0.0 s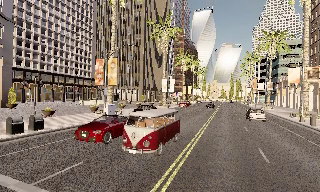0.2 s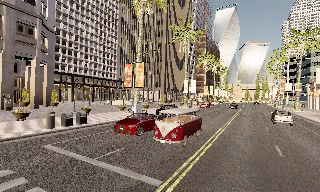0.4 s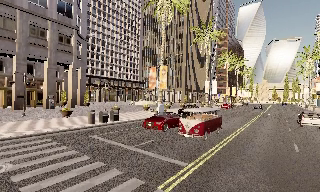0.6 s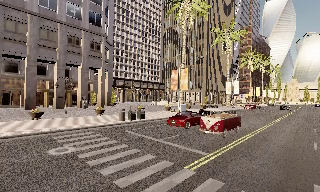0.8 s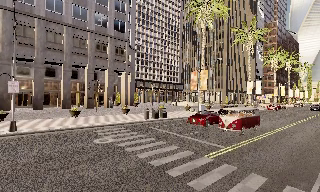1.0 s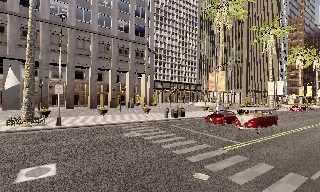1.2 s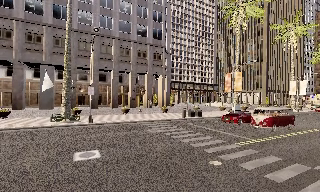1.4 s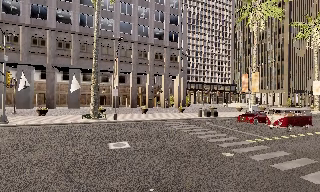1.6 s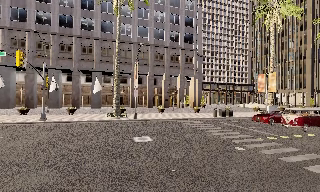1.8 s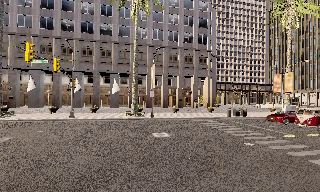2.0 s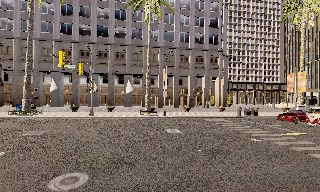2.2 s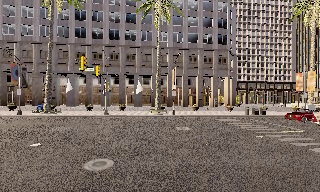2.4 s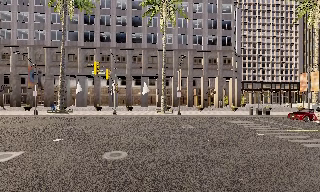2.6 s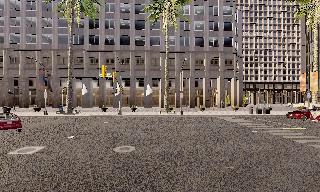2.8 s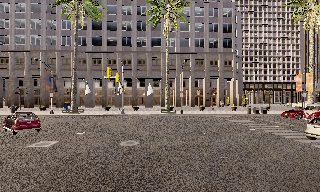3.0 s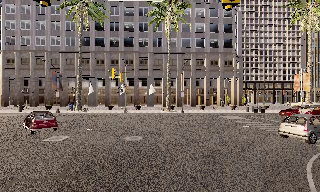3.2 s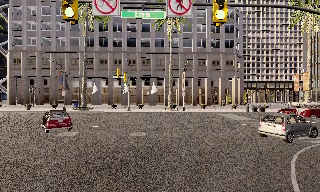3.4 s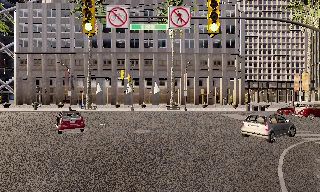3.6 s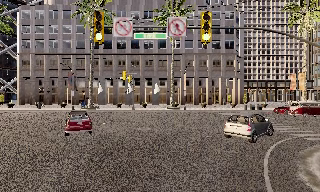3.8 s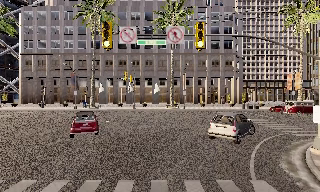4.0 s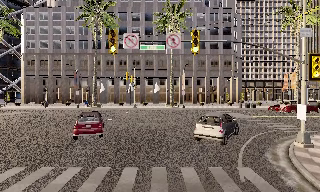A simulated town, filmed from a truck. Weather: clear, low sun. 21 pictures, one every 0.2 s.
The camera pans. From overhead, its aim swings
counterclockwise.
The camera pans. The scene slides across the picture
to the right.
0.0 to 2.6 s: The scene slides to the right, as the camera pans about 65 degrees to its left. It travels backward, about 17 m.
2.6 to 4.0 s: The camera travels backward, about 6 m, so what stands in front gets smaller.
The film runs backward here.
